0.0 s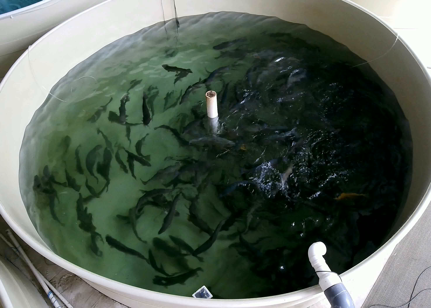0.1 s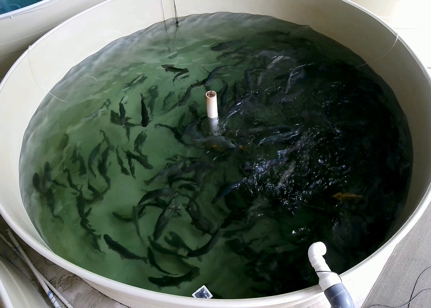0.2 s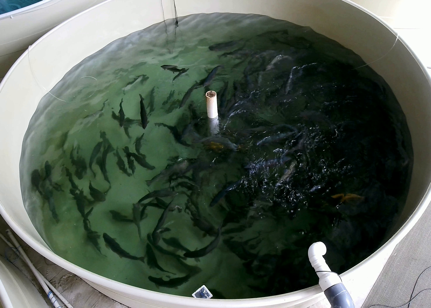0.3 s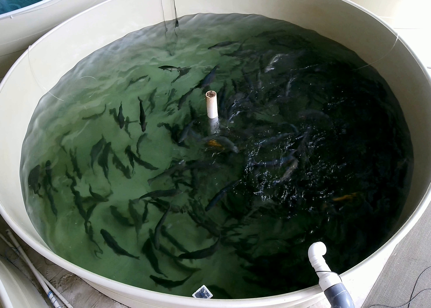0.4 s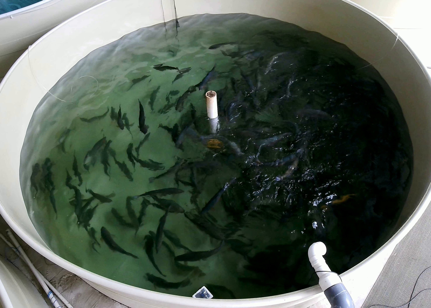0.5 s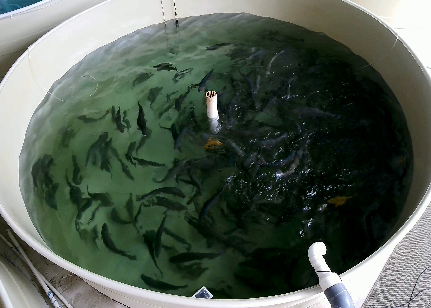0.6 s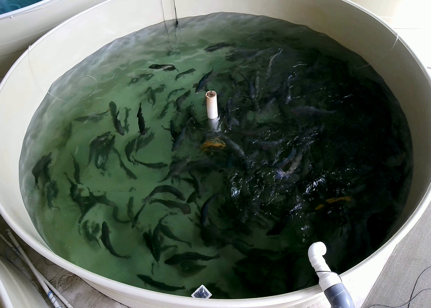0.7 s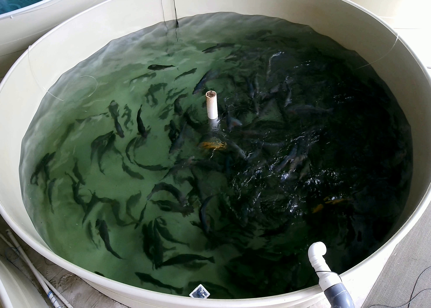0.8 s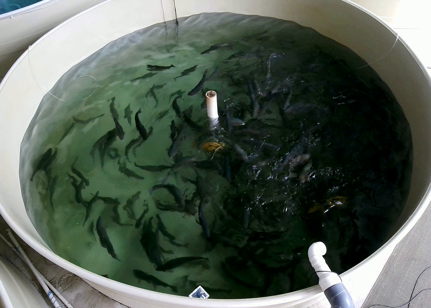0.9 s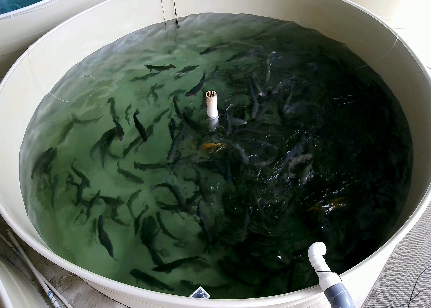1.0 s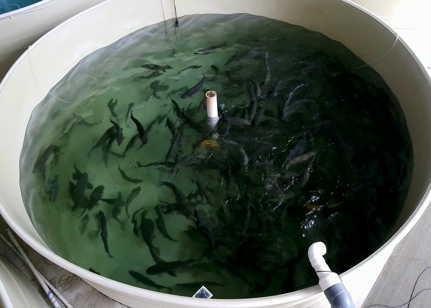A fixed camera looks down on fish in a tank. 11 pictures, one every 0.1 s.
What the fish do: Foraging.
